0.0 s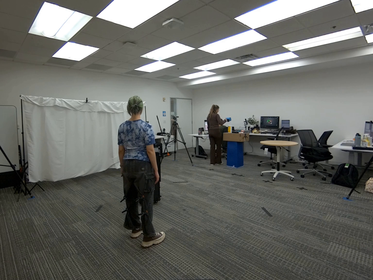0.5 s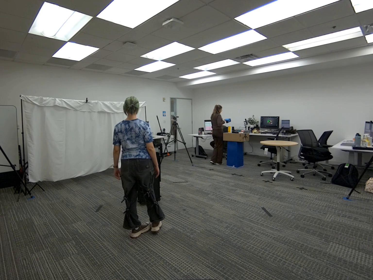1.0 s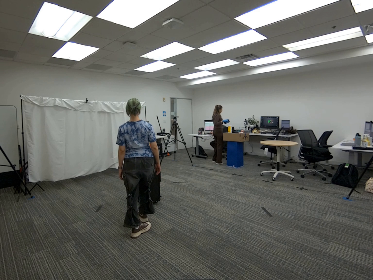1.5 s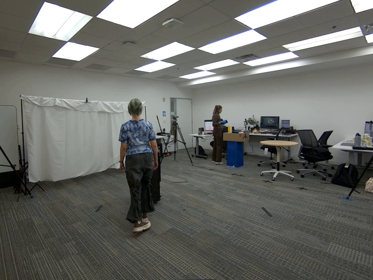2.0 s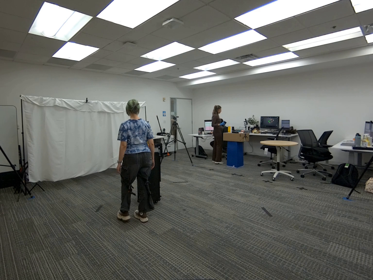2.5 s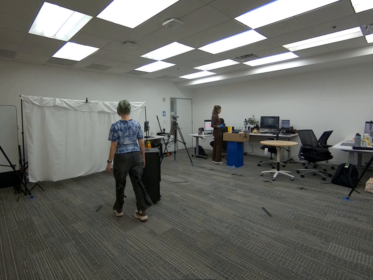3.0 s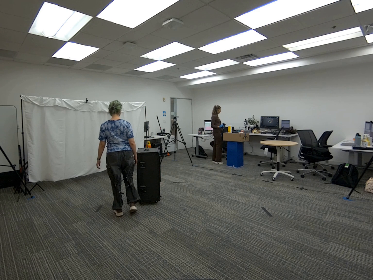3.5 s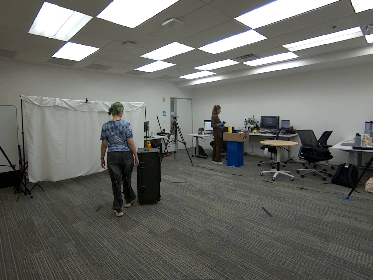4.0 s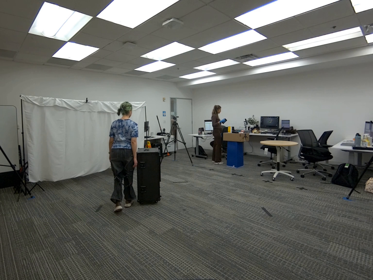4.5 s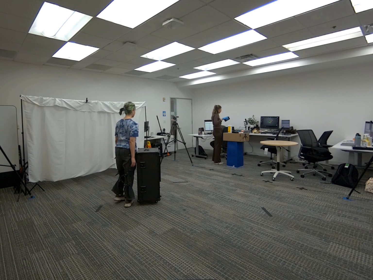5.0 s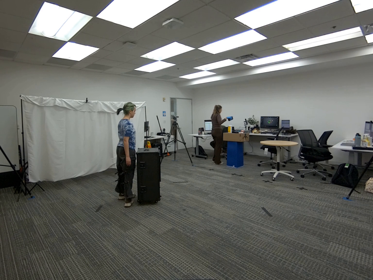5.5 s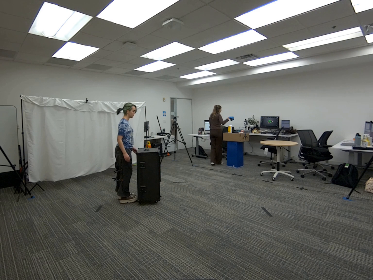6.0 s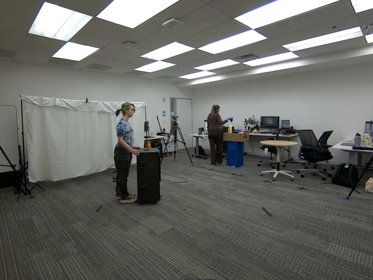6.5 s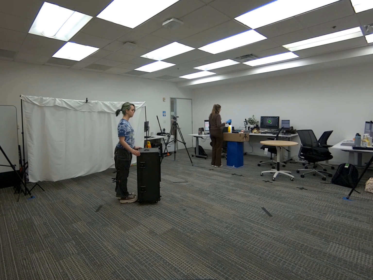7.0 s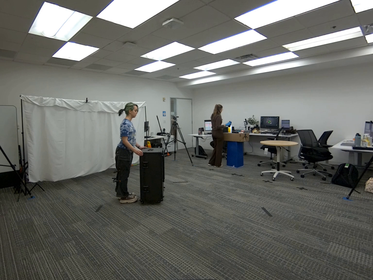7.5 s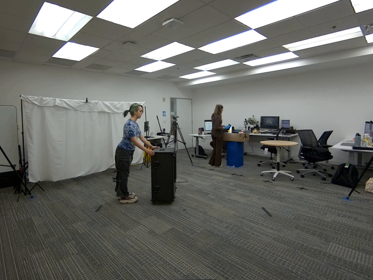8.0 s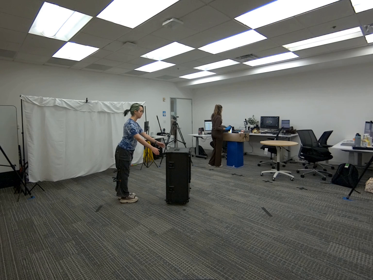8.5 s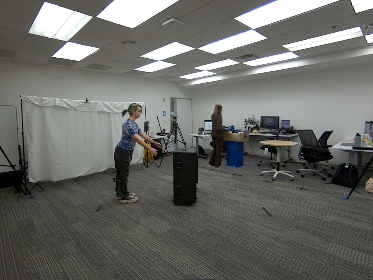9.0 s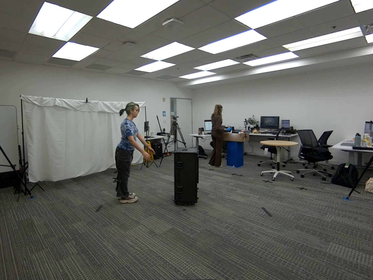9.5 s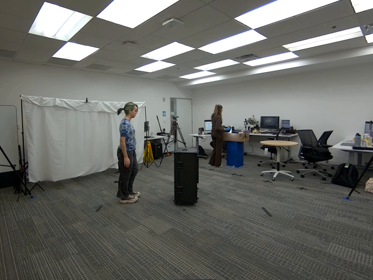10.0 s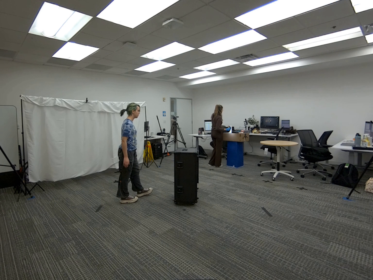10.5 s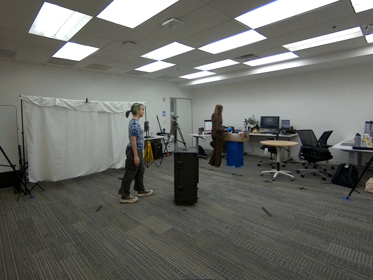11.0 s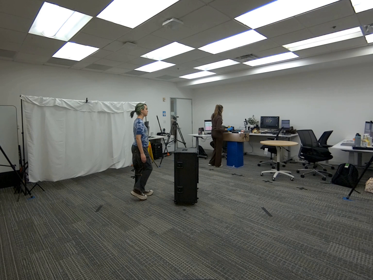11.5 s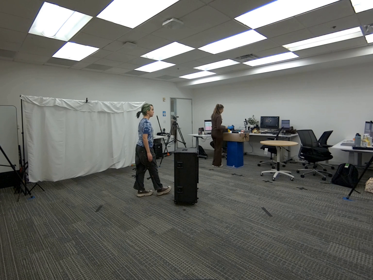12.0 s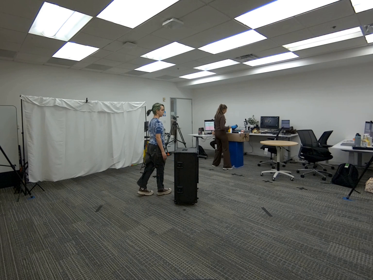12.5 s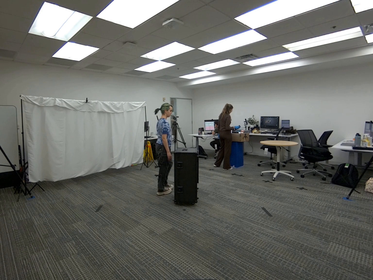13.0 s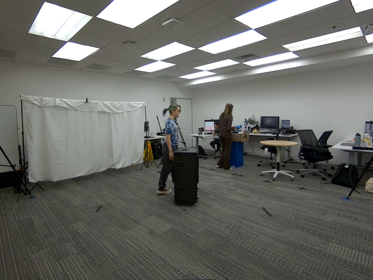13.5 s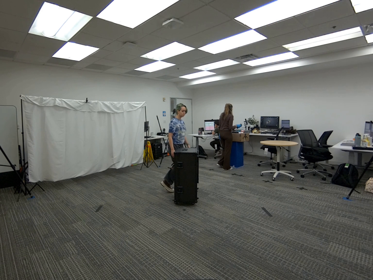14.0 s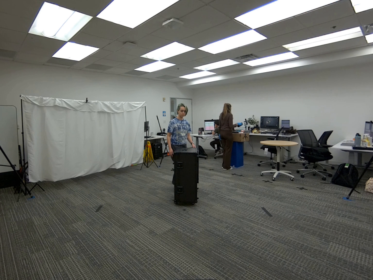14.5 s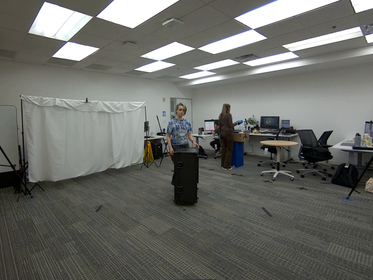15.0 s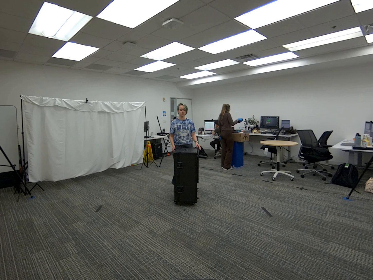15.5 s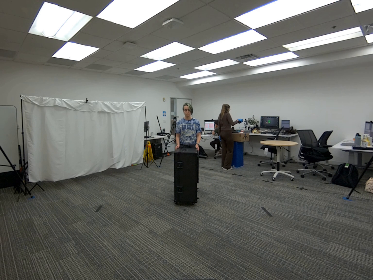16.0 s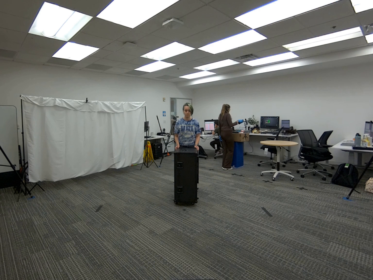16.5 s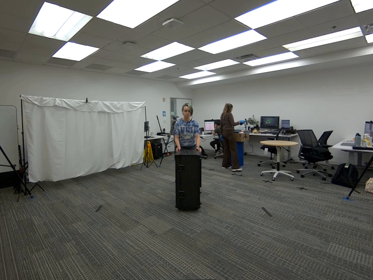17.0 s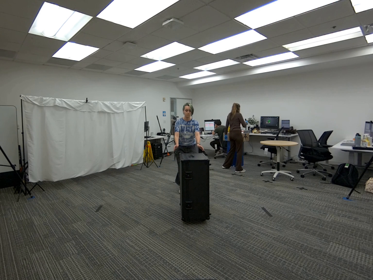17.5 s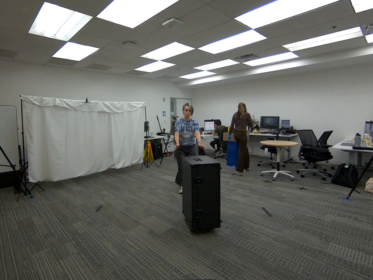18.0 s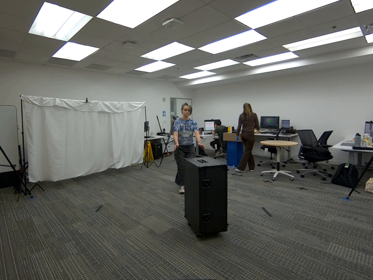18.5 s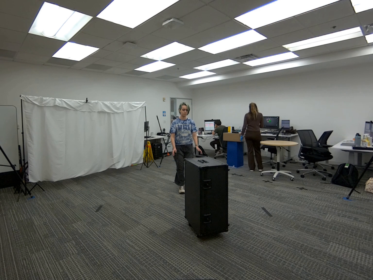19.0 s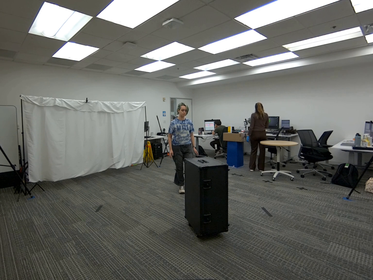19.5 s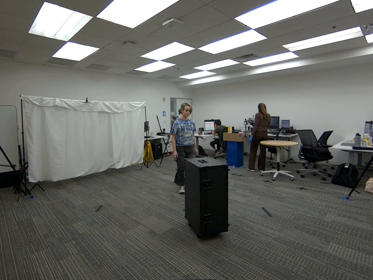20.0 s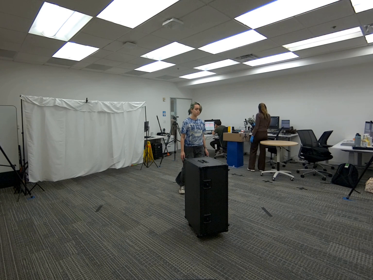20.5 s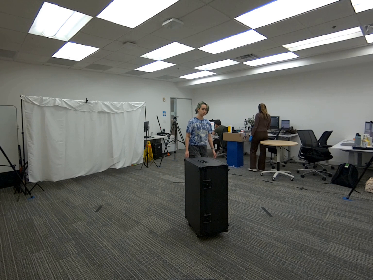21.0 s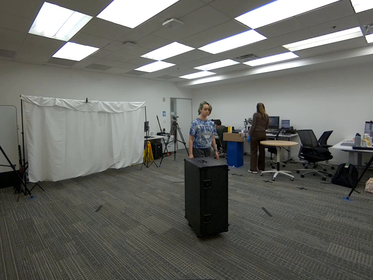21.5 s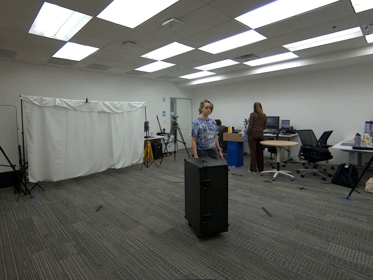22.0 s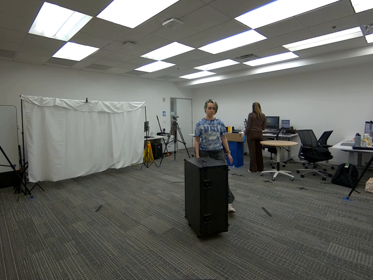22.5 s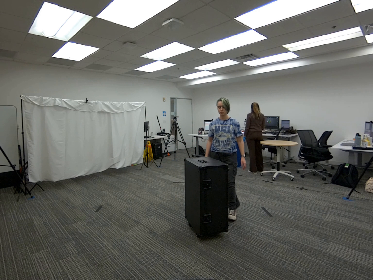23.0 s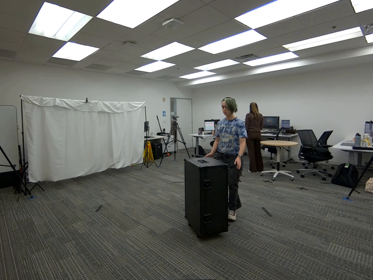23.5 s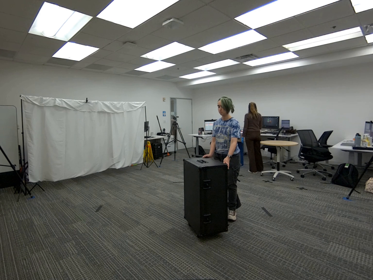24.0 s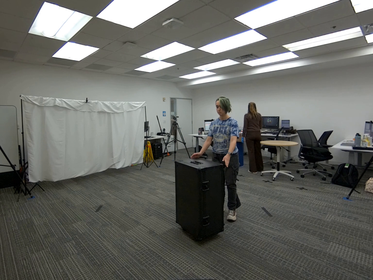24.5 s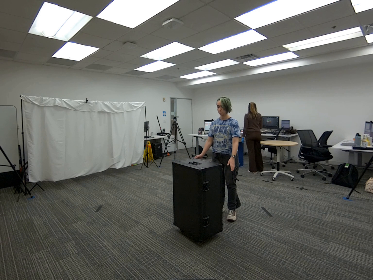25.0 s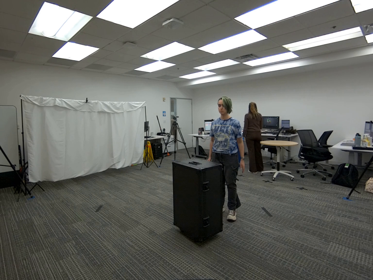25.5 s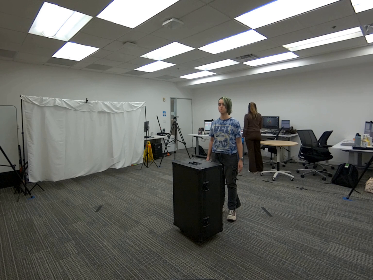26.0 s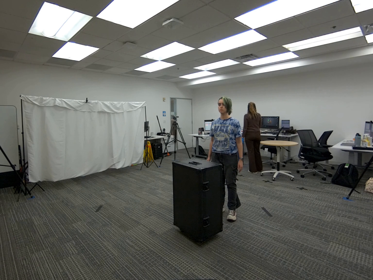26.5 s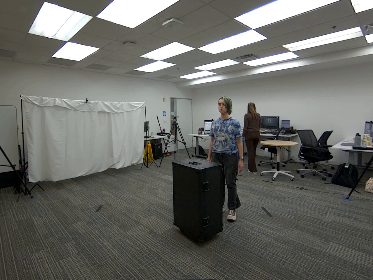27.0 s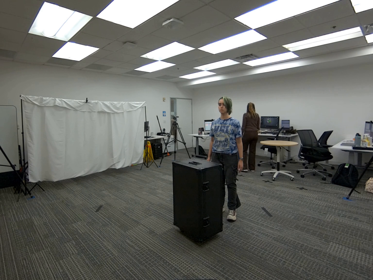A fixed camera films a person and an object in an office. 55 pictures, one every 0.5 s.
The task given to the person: Walk over to the big black box and push the big black box away from you around the bounding area.
